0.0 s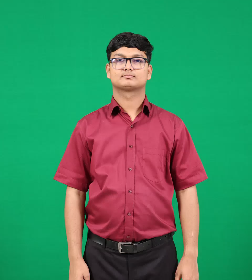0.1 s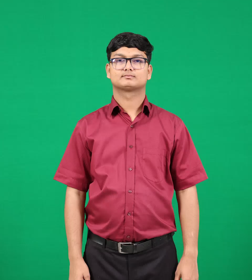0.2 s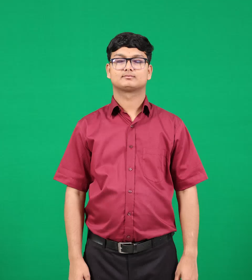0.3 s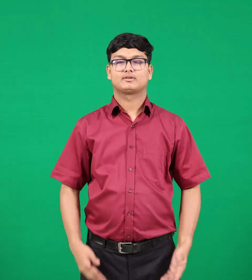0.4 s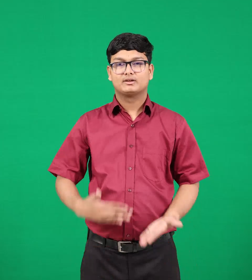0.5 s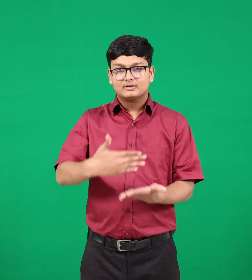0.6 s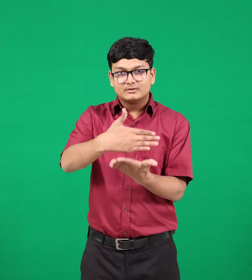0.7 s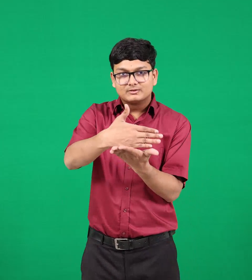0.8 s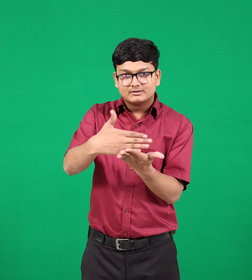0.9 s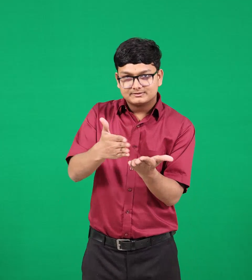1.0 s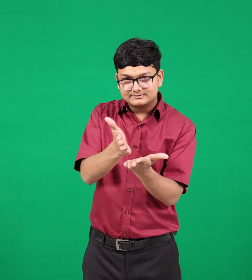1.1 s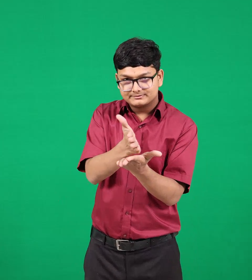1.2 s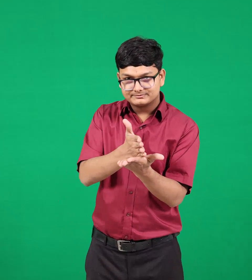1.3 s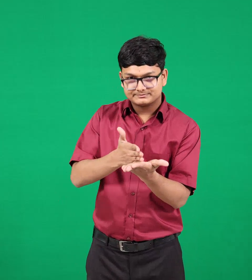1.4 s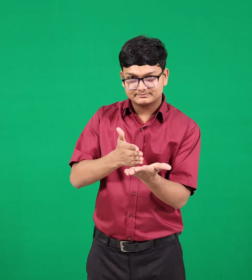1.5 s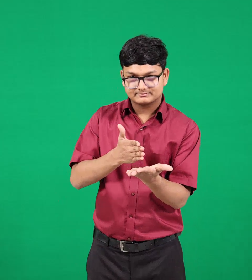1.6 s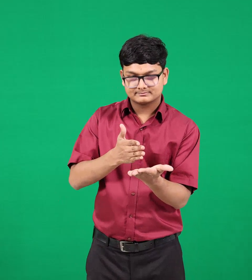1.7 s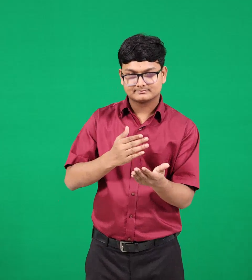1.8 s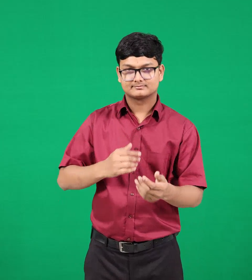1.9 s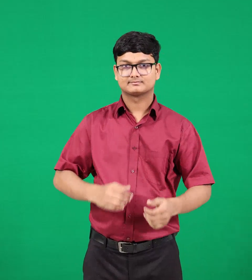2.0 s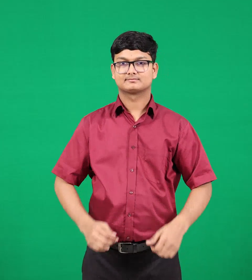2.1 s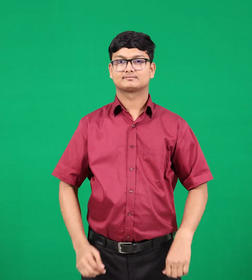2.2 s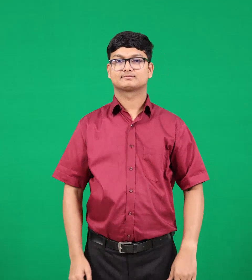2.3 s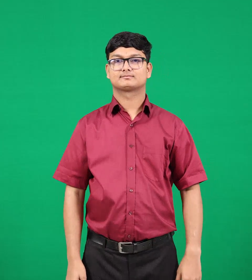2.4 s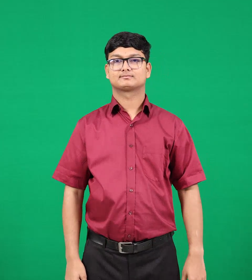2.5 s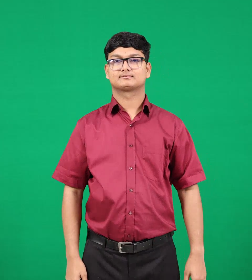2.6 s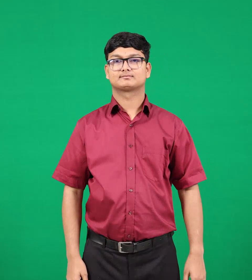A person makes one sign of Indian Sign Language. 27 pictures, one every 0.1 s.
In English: cake
